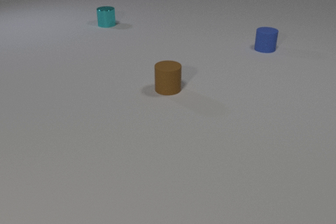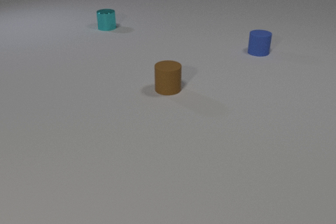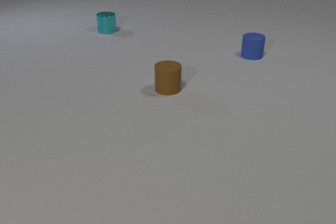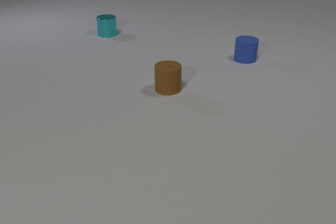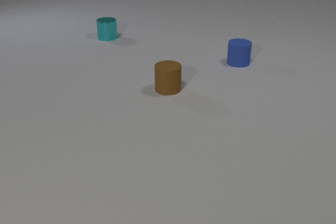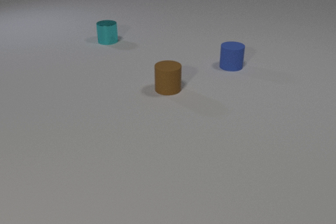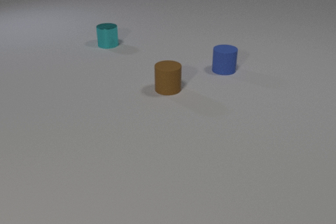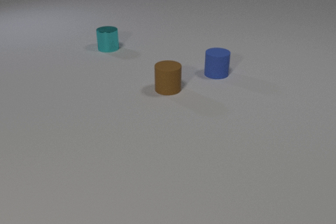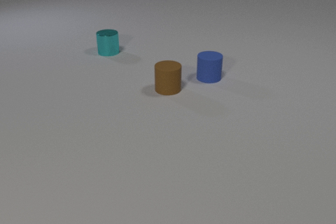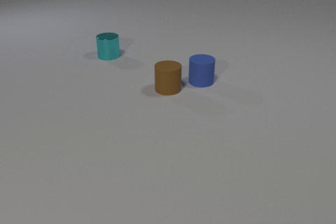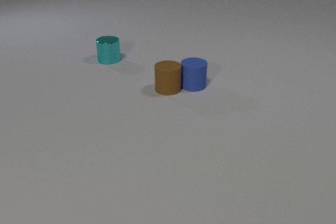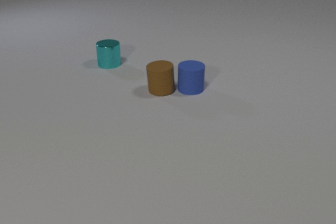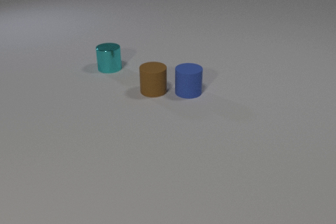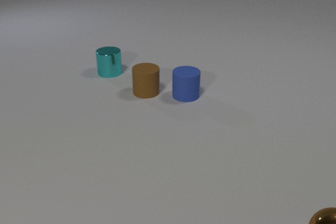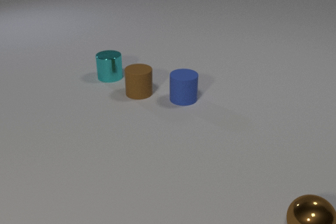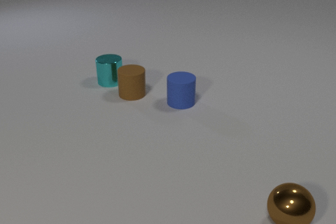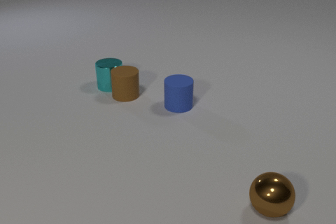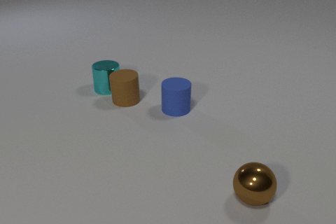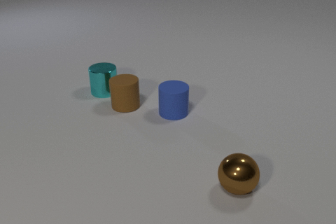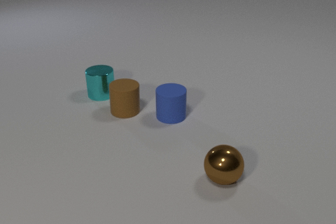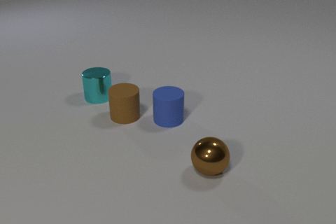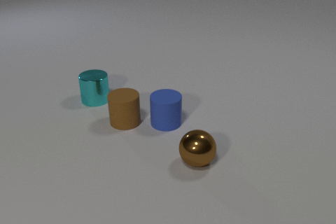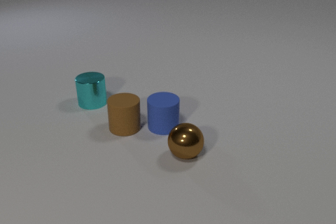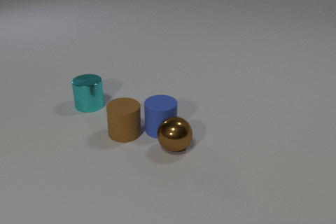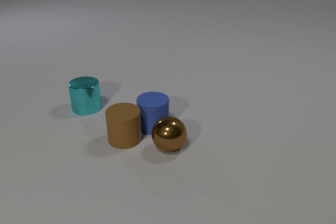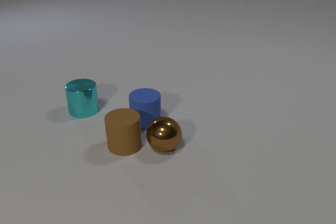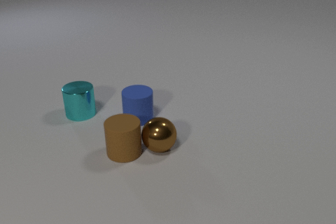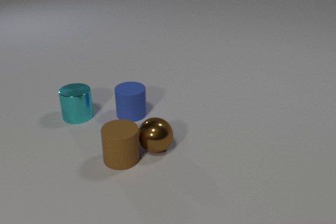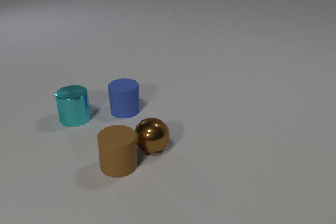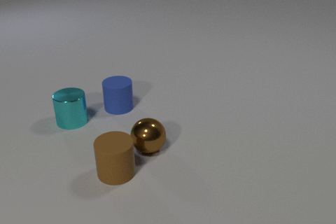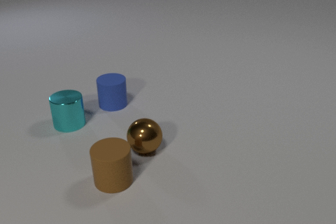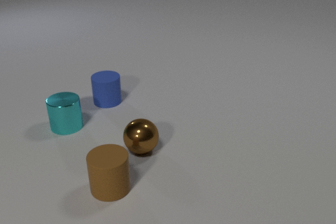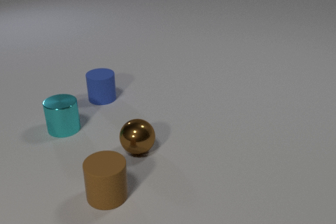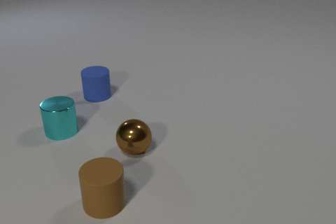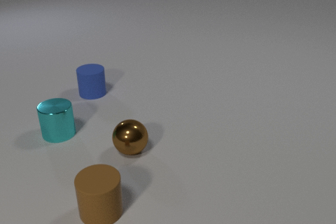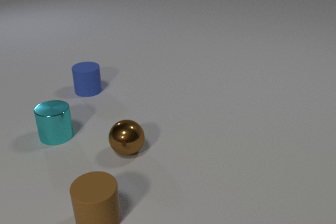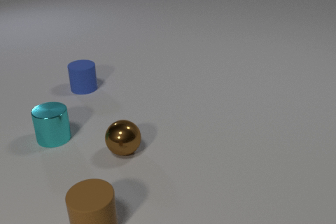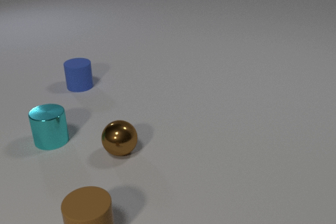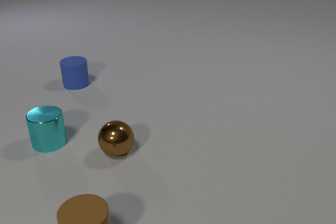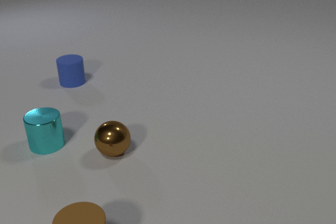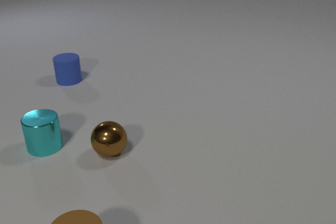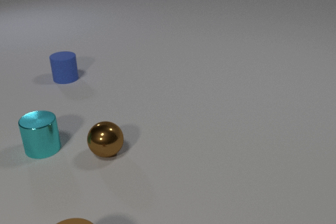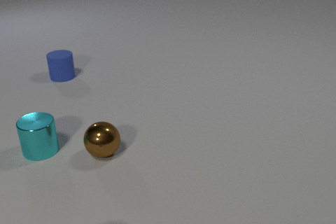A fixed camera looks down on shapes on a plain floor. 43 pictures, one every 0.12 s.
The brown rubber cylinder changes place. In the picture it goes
toward the camera.
The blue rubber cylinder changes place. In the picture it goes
to the left.
0.00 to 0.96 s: The blue rubber cylinder slides toward the camera and to the left. The cyan metal cylinder slides toward the camera.
0.96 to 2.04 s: The blue rubber cylinder slides toward the camera and to the left. The brown rubber cylinder slides to the left and toward the camera. The brown metal sphere comes in at the bottom edge, rolls to the left and away from the camera. The cyan metal cylinder slides toward the camera. The blue rubber cylinder and the brown rubber cylinder collide. The brown rubber cylinder and the cyan metal cylinder collide.
2.04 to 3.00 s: The blue rubber cylinder slides to the left and toward the camera. The brown rubber cylinder slides toward the camera. The brown metal sphere rolls to the left and away from the camera. The cyan metal cylinder slides toward the camera and to the left. The blue rubber cylinder and the brown metal sphere collide.
3.00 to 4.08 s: The blue rubber cylinder slides away from the camera and to the left. The brown rubber cylinder slides toward the camera. The brown metal sphere rolls to the left. The cyan metal cylinder slides toward the camera and to the left. The brown rubber cylinder and the brown metal sphere collide.
4.08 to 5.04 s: The blue rubber cylinder slides away from the camera and to the left. The brown rubber cylinder slides toward the camera, leaves at the bottom edge. The brown metal sphere rolls to the left. The cyan metal cylinder slides toward the camera and to the left.
What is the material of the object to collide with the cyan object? rubber.
How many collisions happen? 4.
What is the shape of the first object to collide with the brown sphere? cylinder.
